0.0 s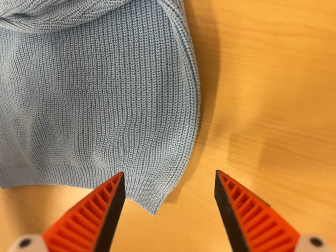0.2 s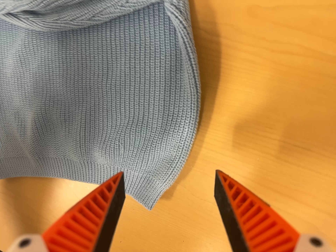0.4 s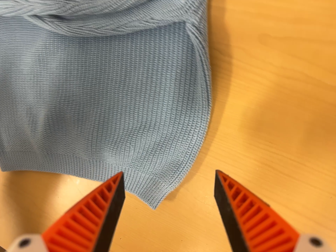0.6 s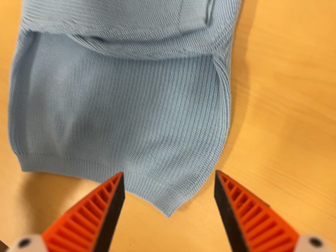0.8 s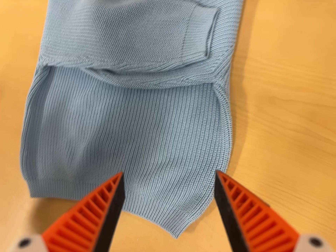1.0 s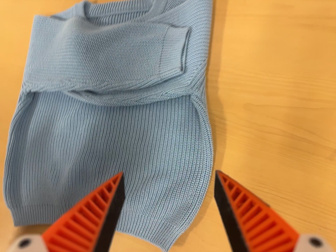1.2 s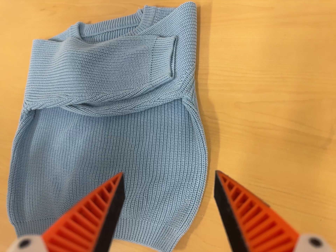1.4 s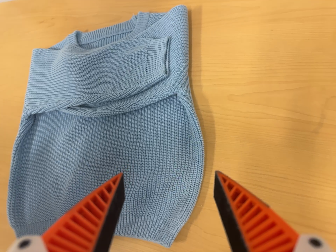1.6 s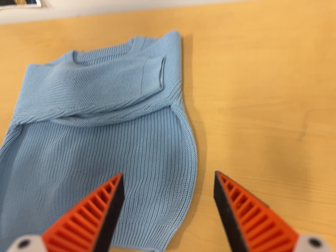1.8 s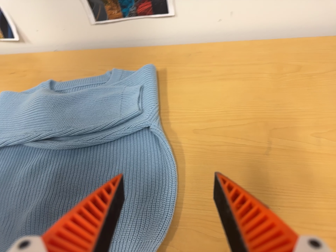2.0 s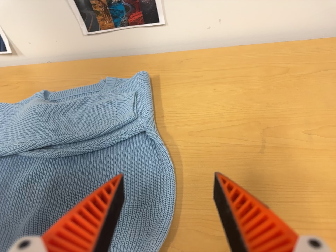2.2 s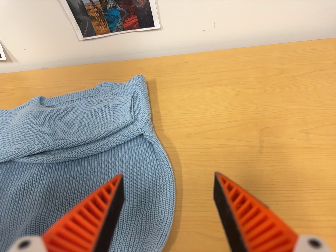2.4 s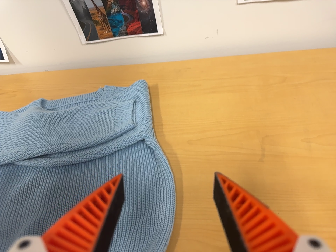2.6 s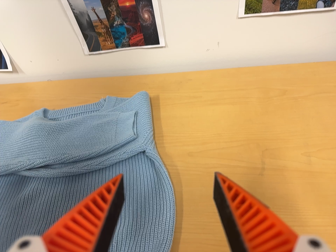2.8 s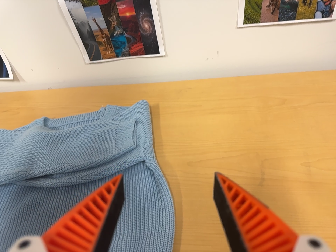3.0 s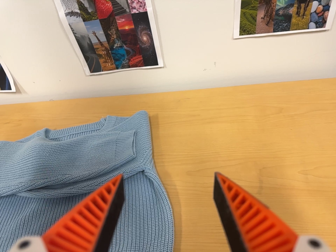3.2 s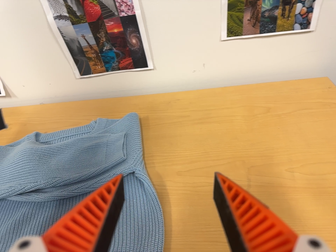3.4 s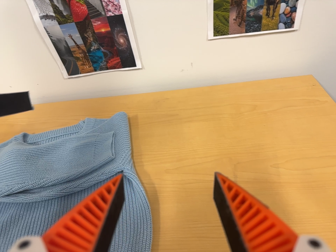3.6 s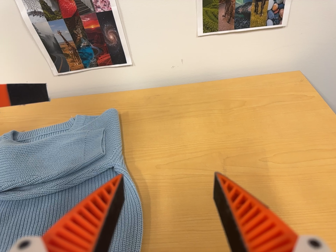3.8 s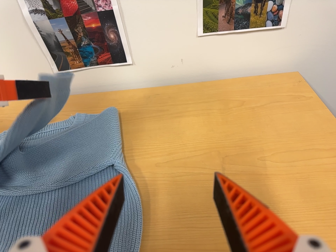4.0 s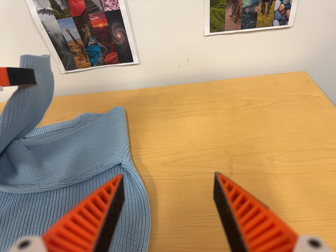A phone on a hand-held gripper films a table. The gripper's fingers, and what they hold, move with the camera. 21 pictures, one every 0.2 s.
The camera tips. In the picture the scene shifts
downward.
0.0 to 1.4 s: The camera travels backward and toward the bottom of its view, about 18 cm, so what stands in front gets smaller. Its aim tips toward the top of its view by about 30 degrees, and the scene shifts downward.
1.4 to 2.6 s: The camera pans to its right by about 15 degrees. It travels toward the bottom of its view, to its left and backward, about 12 cm. Its aim tips toward the top of its view by about 25 degrees.
2.6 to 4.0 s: The camera shifts only a little, or ends up much as it began.
The film runs backward here.
